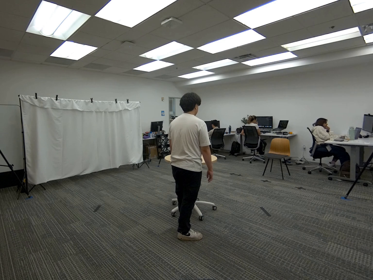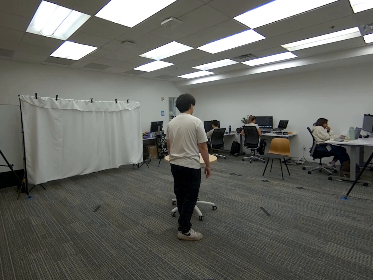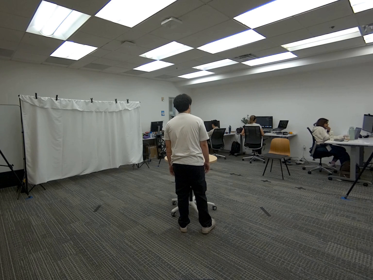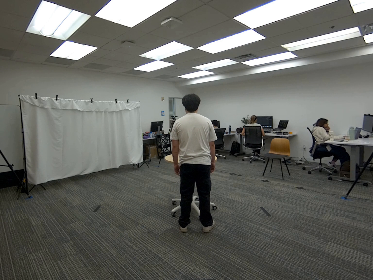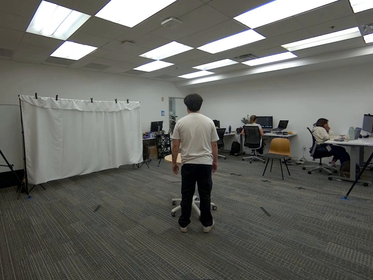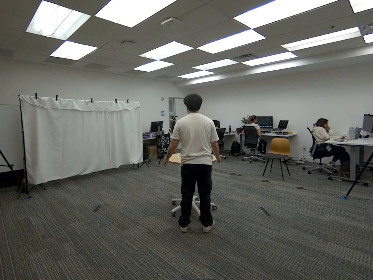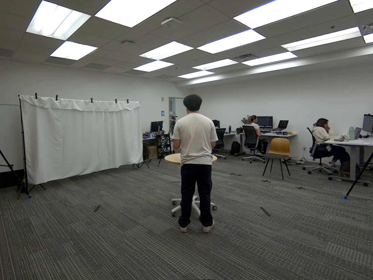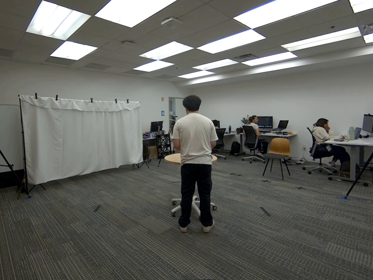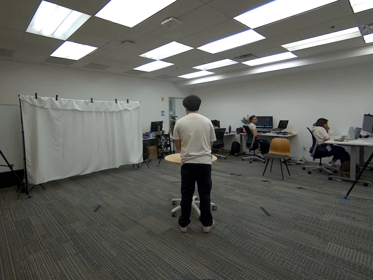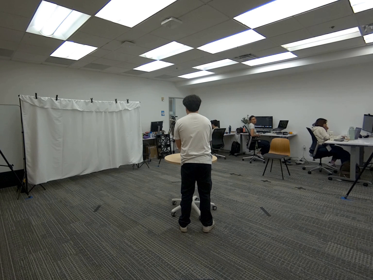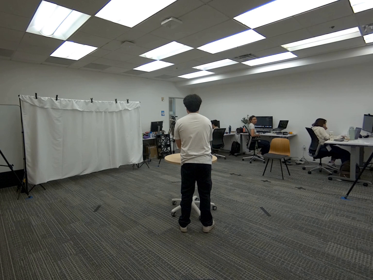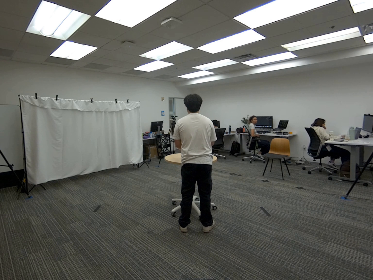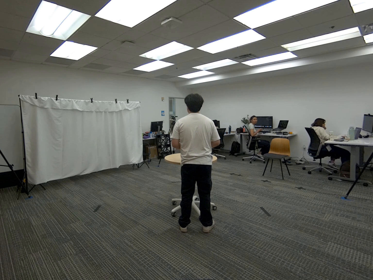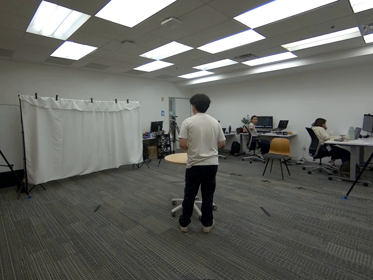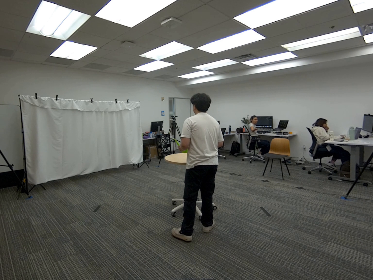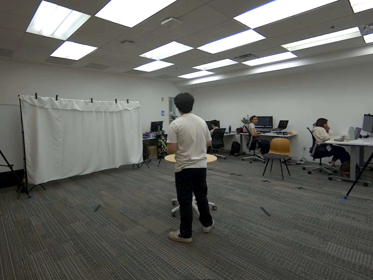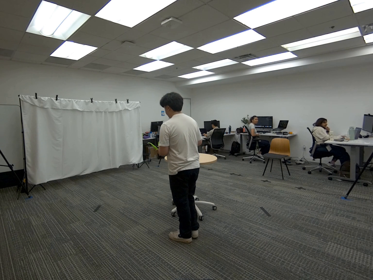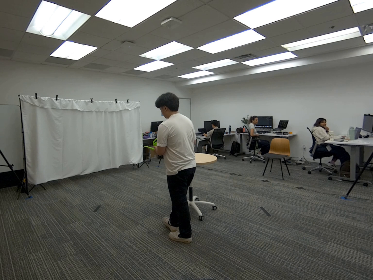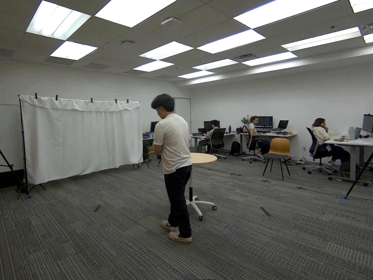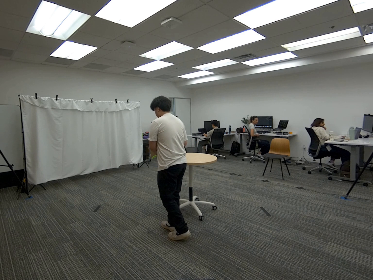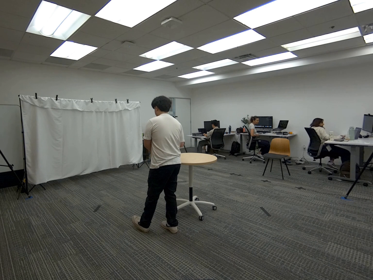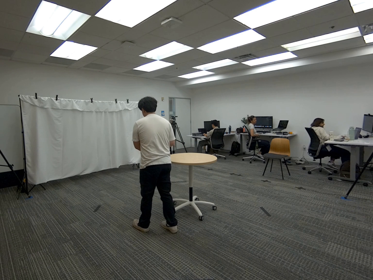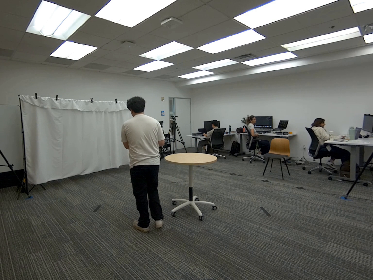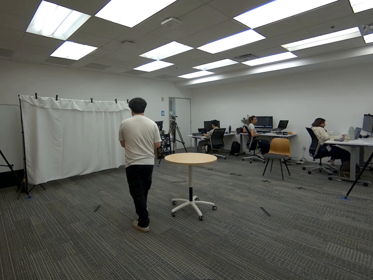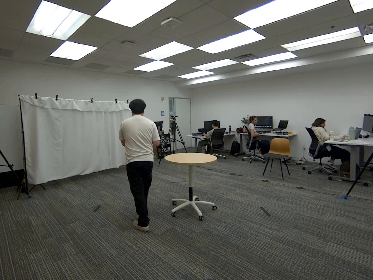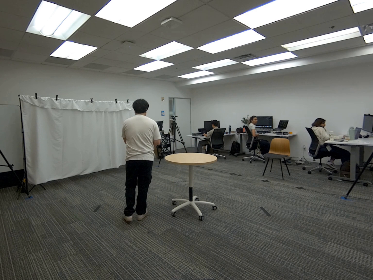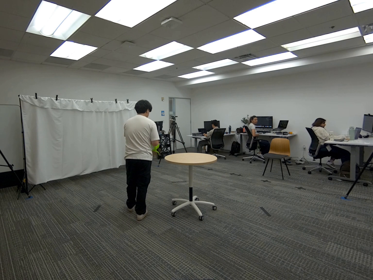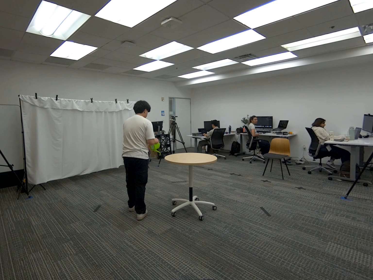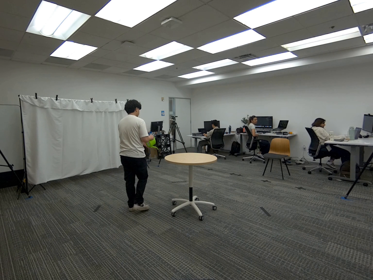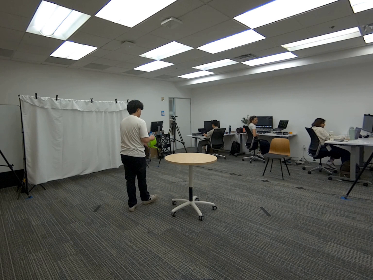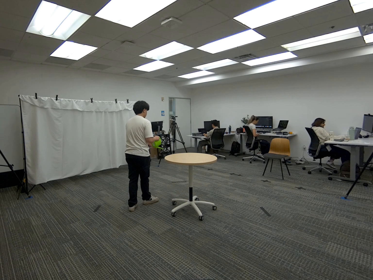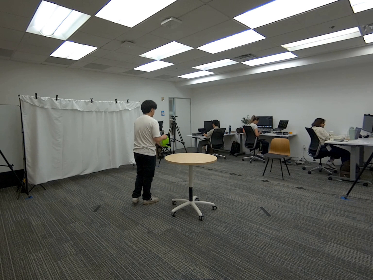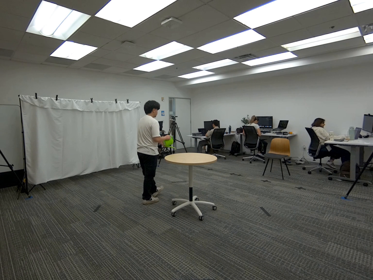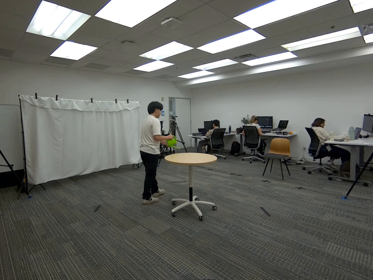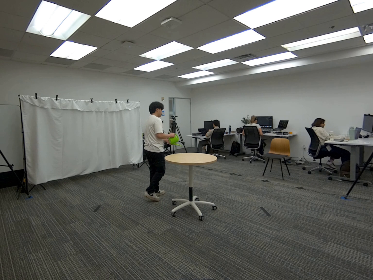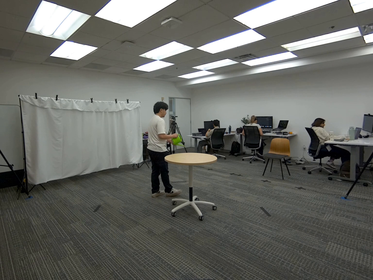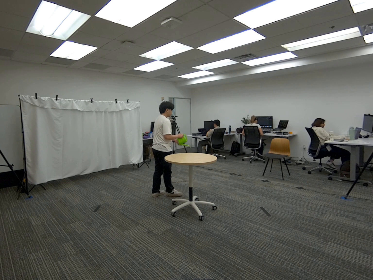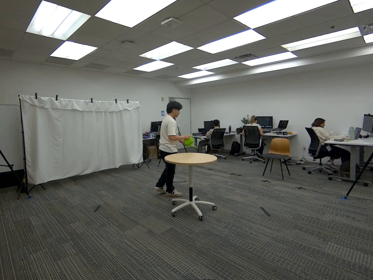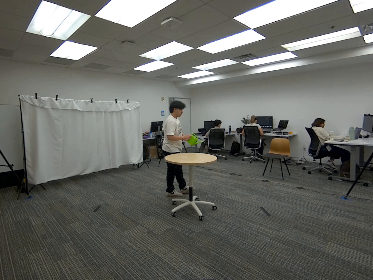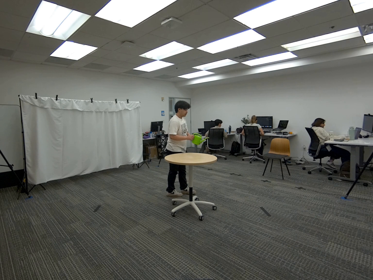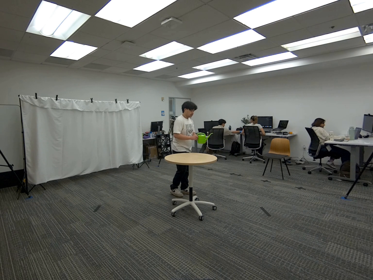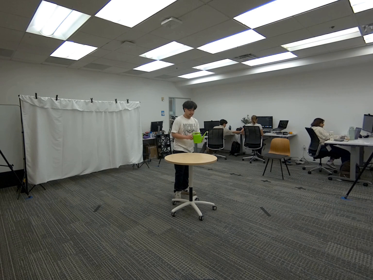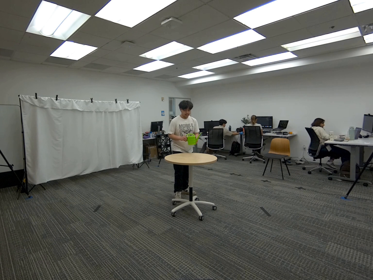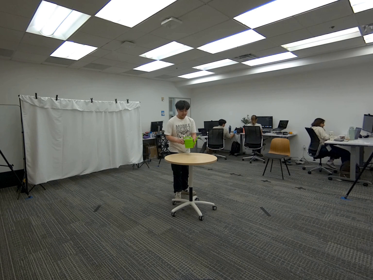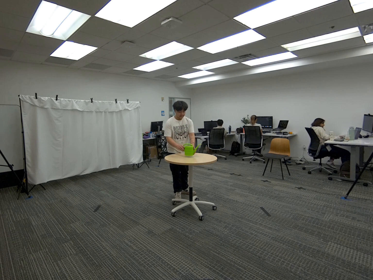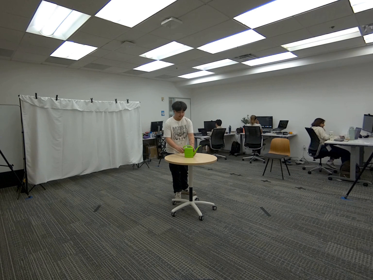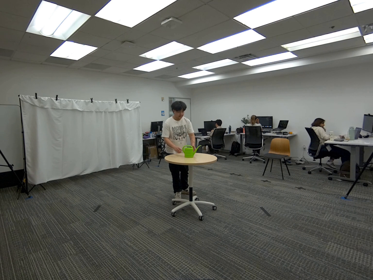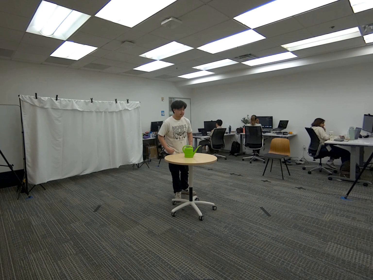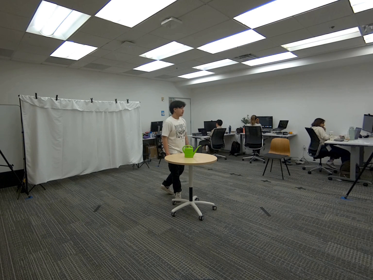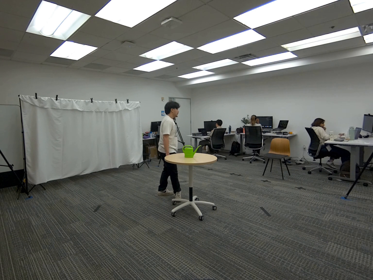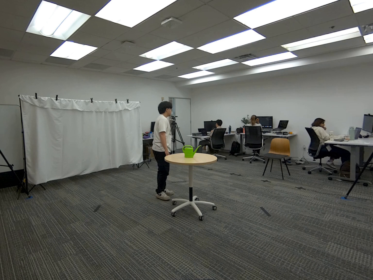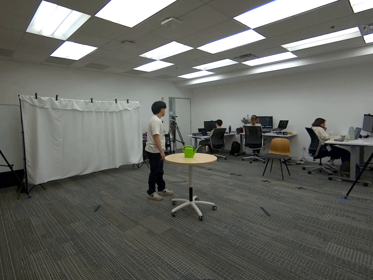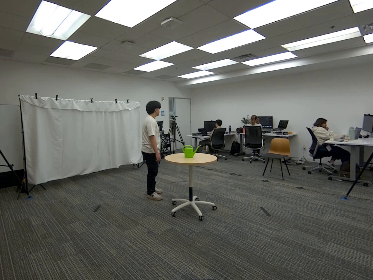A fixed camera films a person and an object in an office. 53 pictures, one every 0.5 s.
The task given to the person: Walk over to the watering can on the round table, lift it with both hands, and tilt it forward as if pouring as you walk within the bounding area. Place on. the round table when complete.
